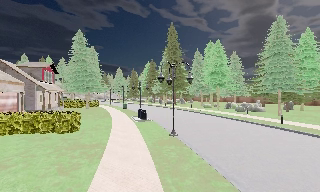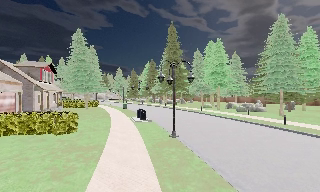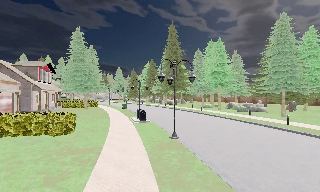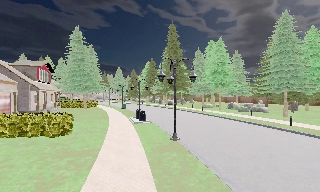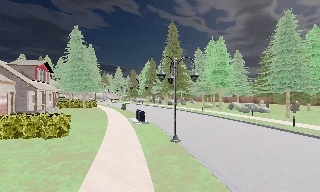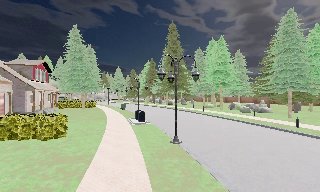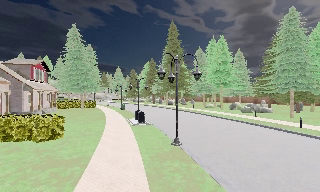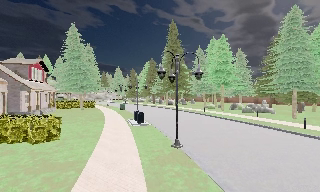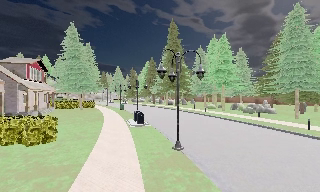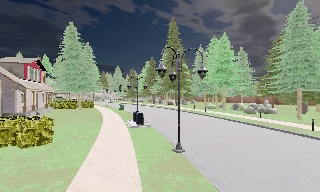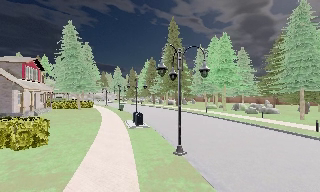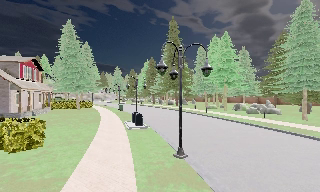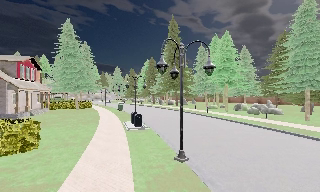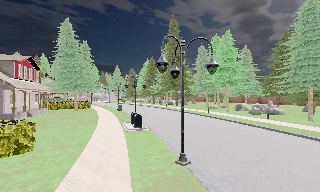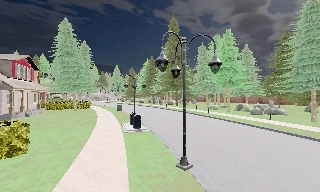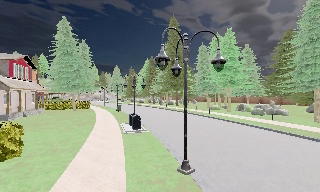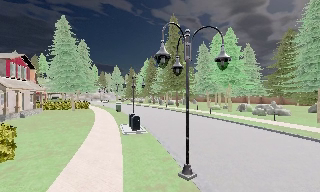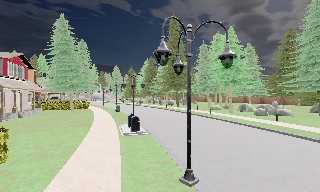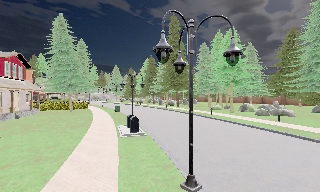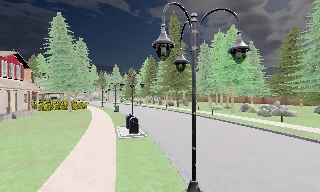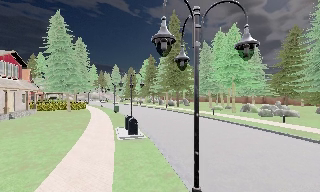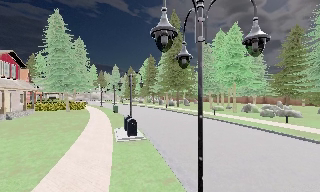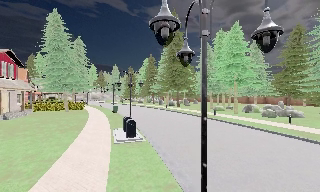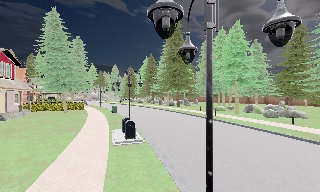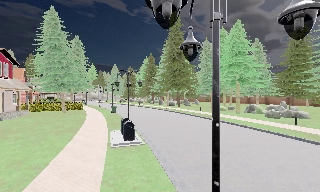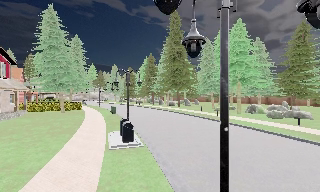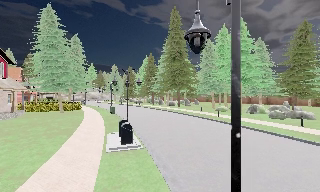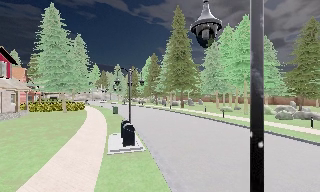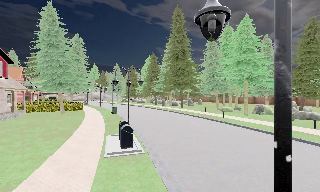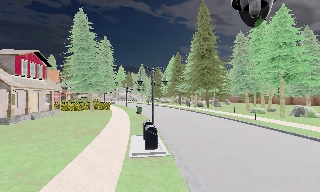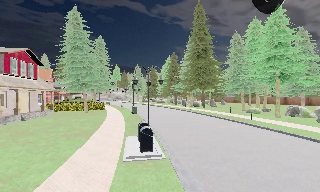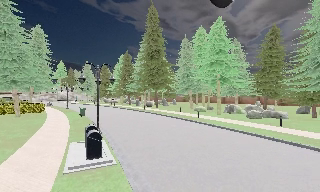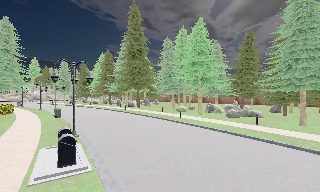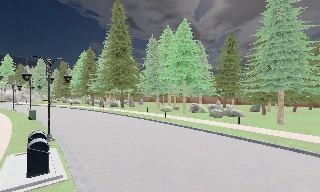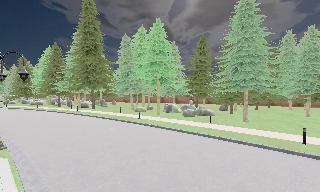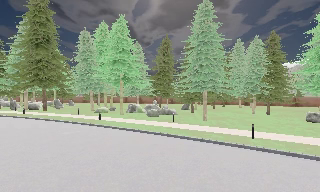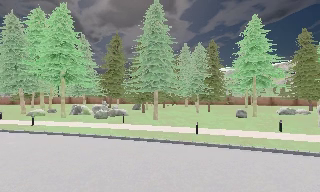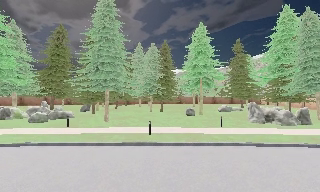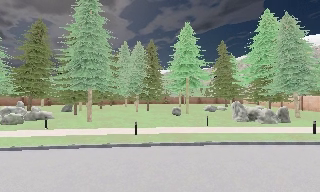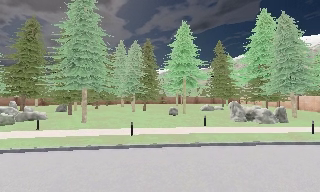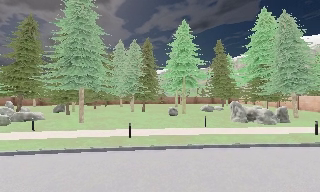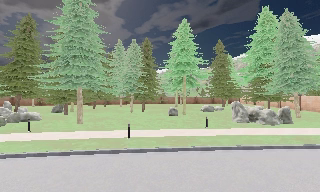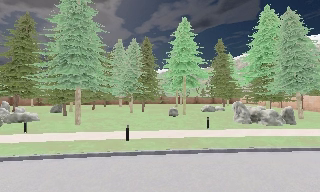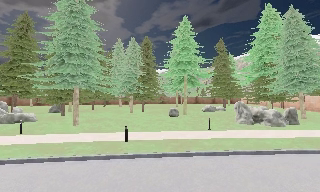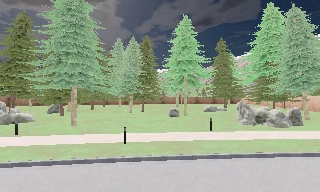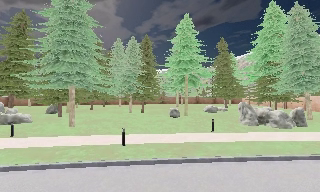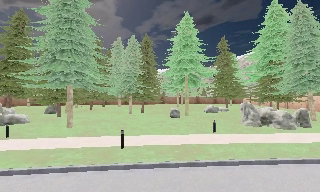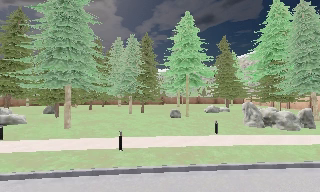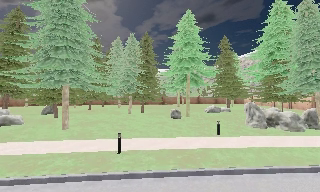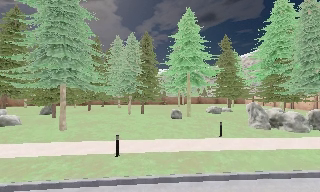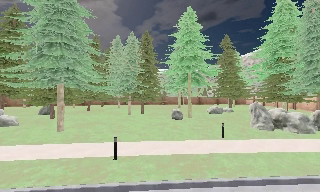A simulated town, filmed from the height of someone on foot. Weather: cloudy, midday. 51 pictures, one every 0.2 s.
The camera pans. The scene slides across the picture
to the left.
The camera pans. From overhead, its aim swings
clockwise.
0.0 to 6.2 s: The camera travels forward, about 10 m, so what stands in front looms larger.
6.2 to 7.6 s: The camera swings to its right by about 70 degrees, and the scene slides to the left. It travels forward, about 2.5 m.
7.6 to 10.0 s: The camera travels forward, about 4 m, so what stands in front looms larger.
The film runs forward here.
